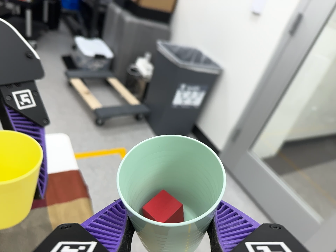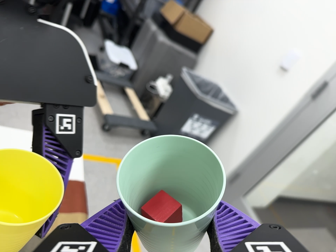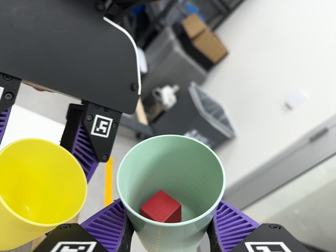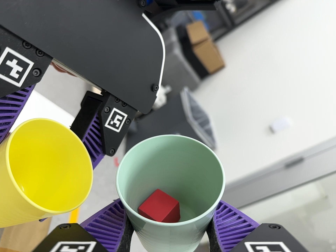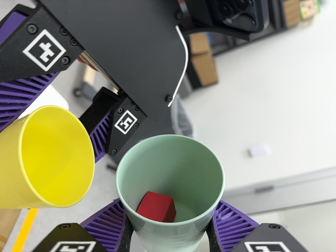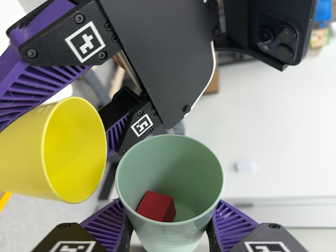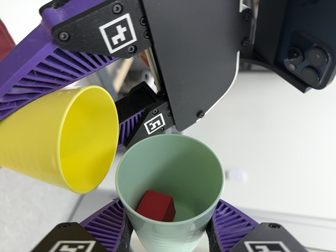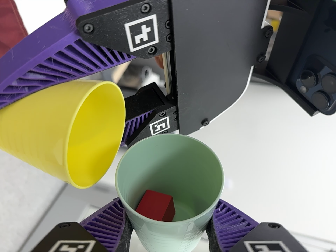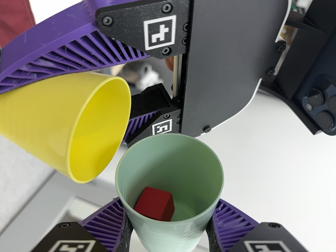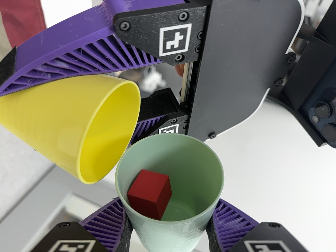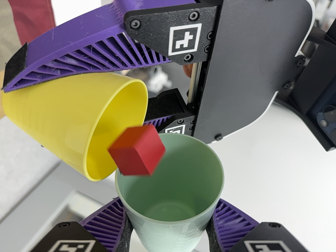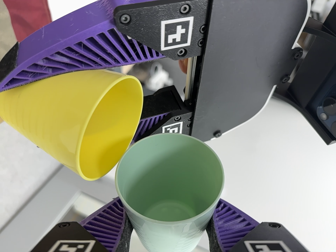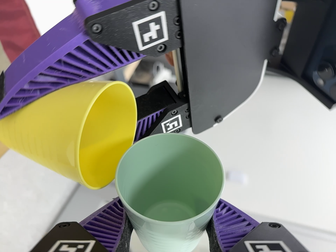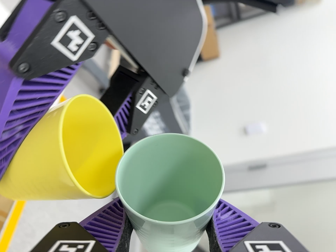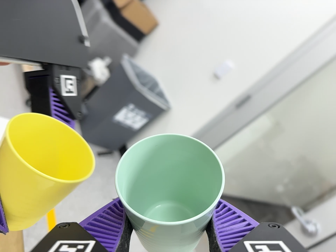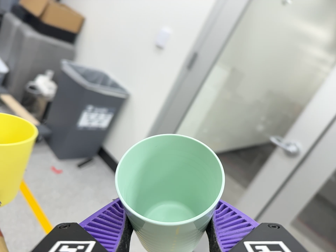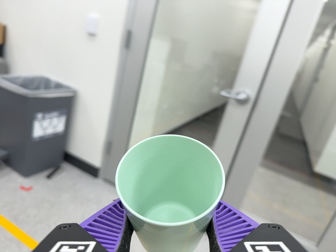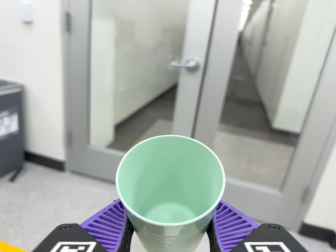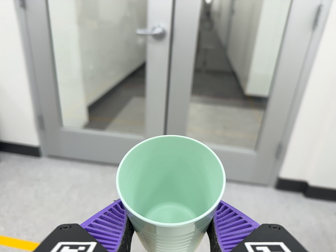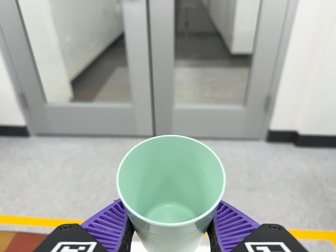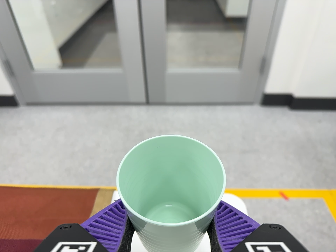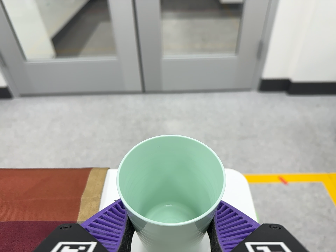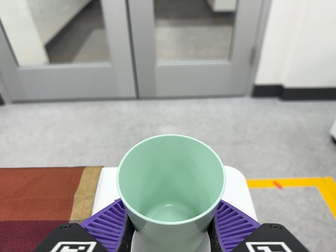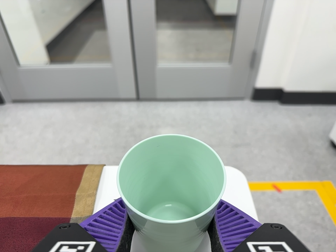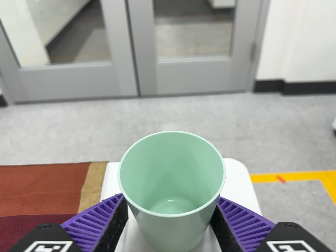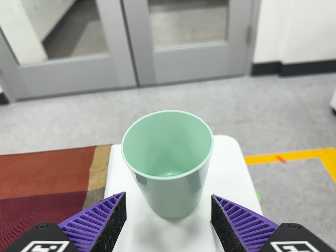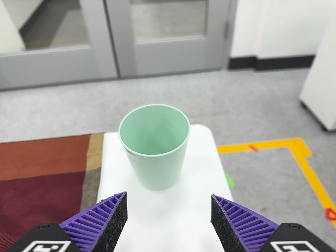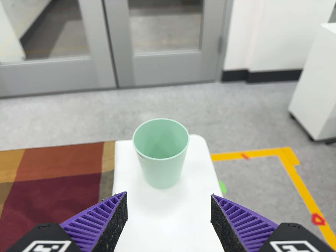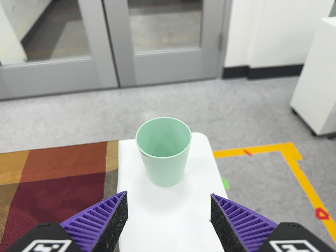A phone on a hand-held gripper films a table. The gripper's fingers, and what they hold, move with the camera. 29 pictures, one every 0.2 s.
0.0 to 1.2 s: The camera pans to its right by about 15 degrees. It travels to its left, about 20 cm. It rolls about its line of sight by about 75 degrees, and the scene rotates clockwise.
1.2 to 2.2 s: The camera rolls about its line of sight by about 15 degrees, and the scene rotates clockwise.
2.2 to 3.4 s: The scene slides to the left, as the camera pans about 15 degrees to its right. It travels to its right and toward the bottom of its view, about 30 cm, so close, fixed things drift to the left. Its aim tips toward the bottom of its view by about 20 degrees, and the scene shifts upward. It rolls about its line of sight by about 115 degrees, and the scene rotates counterclockwise.
3.4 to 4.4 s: The scene slides to the left, as the camera pans about 10 degrees to its right. It travels toward the bottom of its view and forward, about 20 cm, so close, fixed things drift upward. Its aim tips toward the bottom of its view by about 20 degrees, and the scene shifts upward. It rolls about its line of sight by about 15 degrees, and the scene rotates counterclockwise.
4.4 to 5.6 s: The camera travels backward, about 16 cm, so what stands in front gets smaller.
The film runs forward here.
